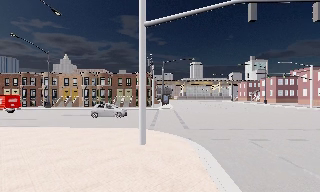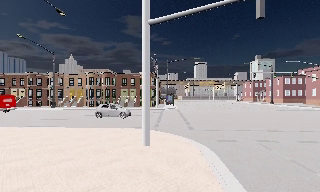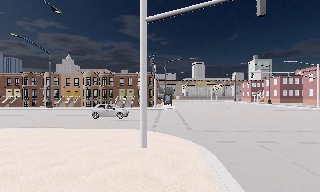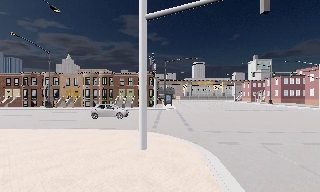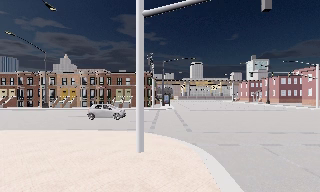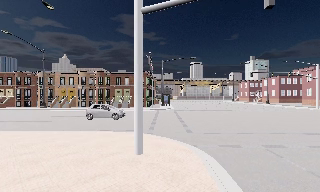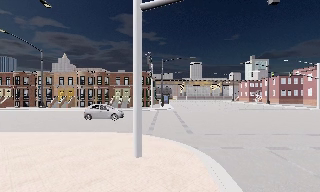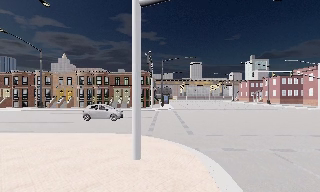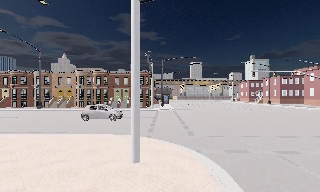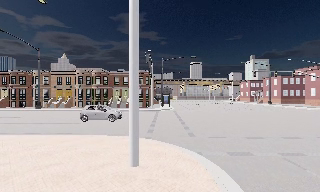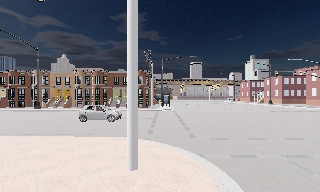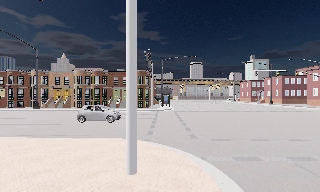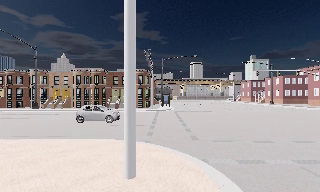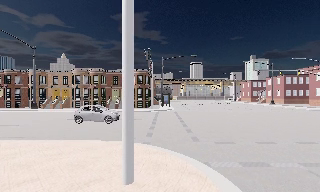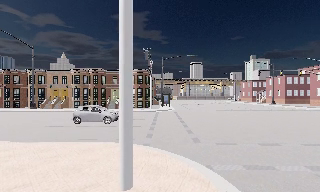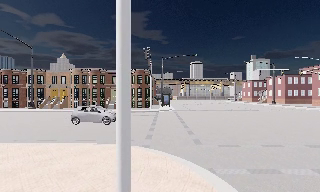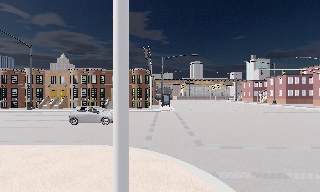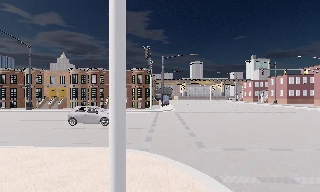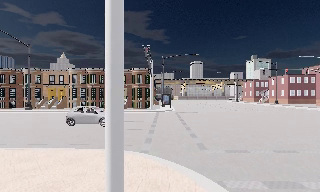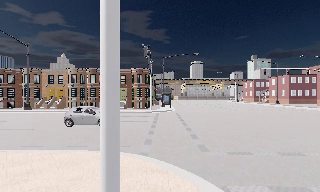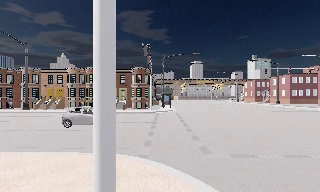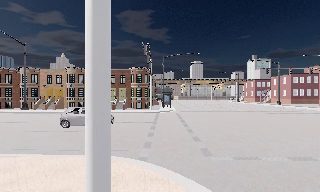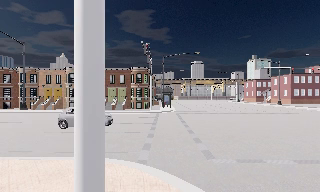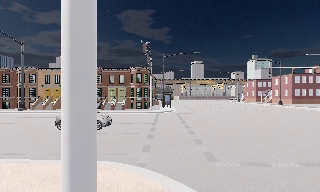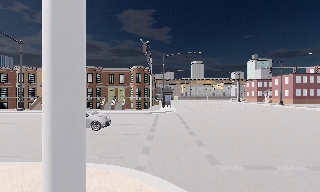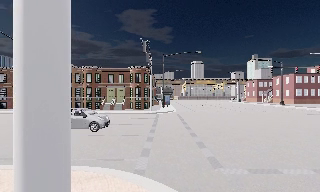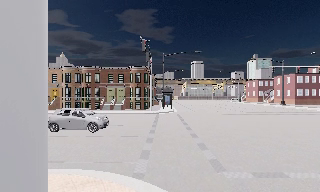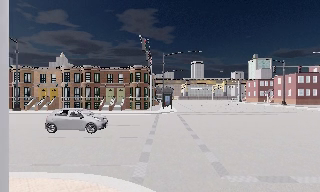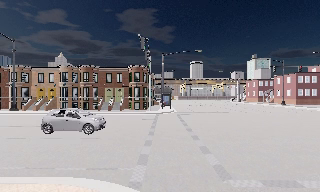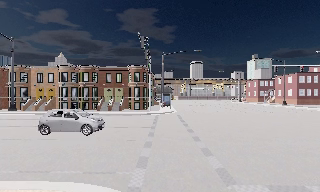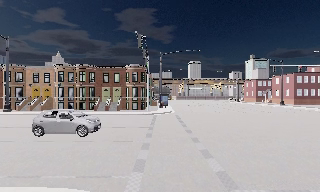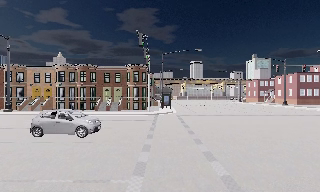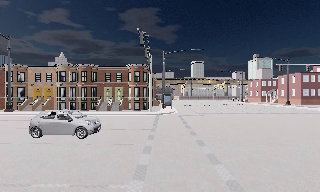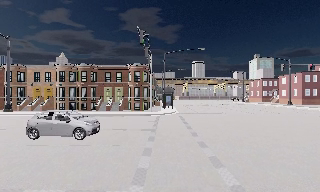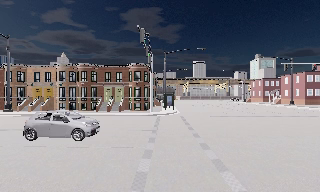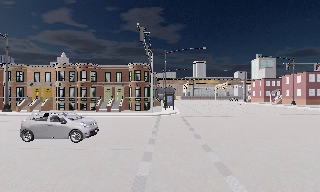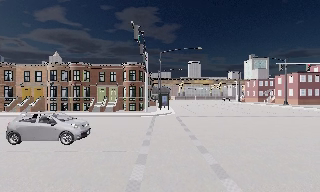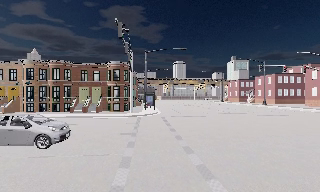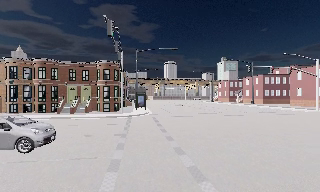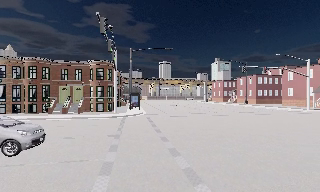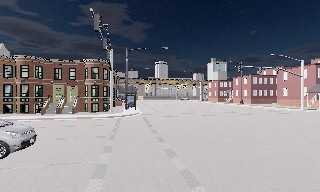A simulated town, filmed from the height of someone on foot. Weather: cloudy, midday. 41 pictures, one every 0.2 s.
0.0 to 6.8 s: The camera travels forward, about 8 m, so what stands in front looms larger.
6.8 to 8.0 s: The scene slides to the left, as the camera pans about 15 degrees to its right. It travels forward, about 1 m, so what stands in front looms larger.
The film runs forward here.
